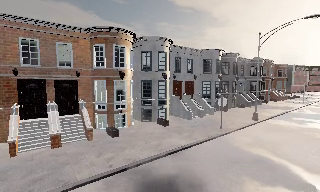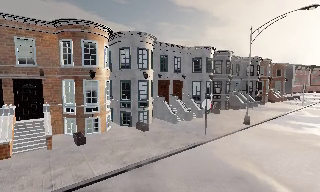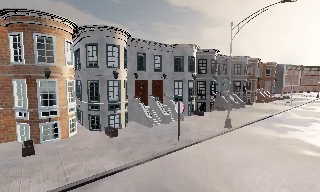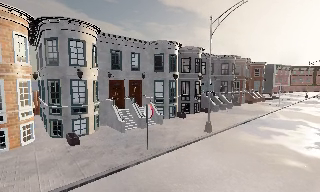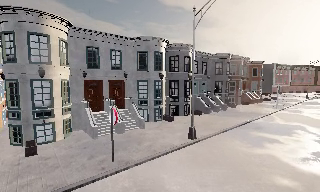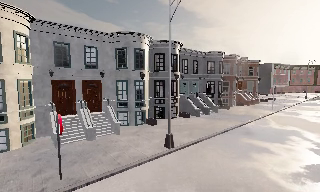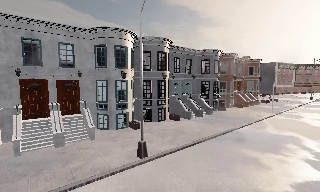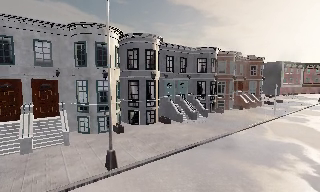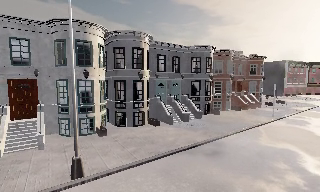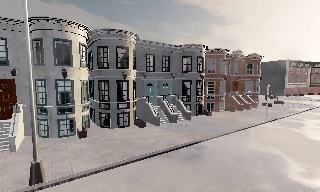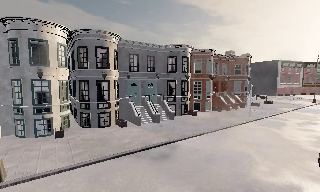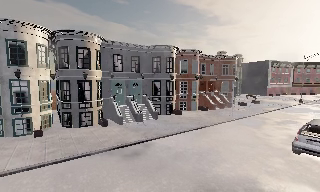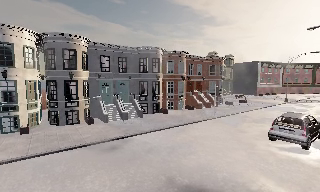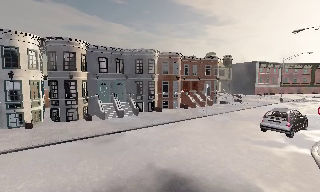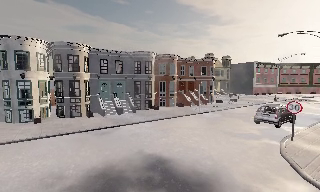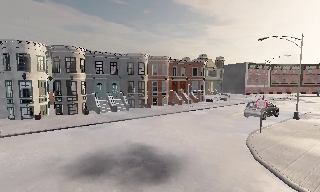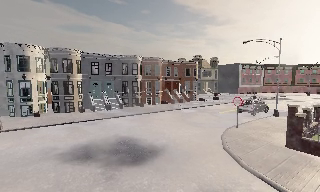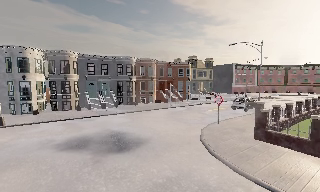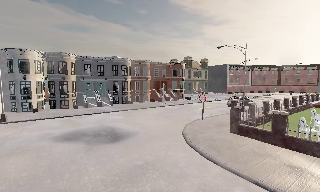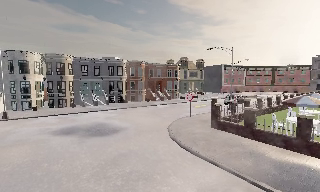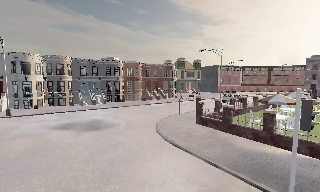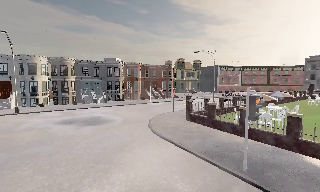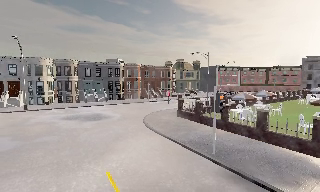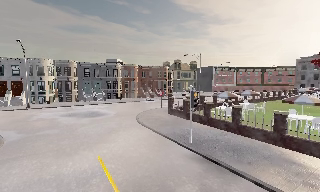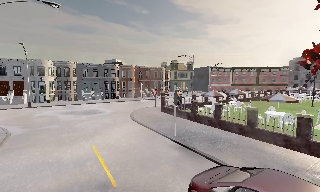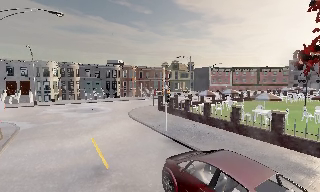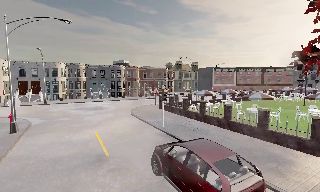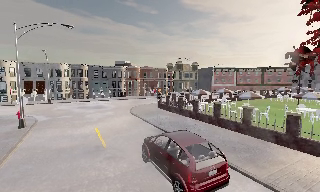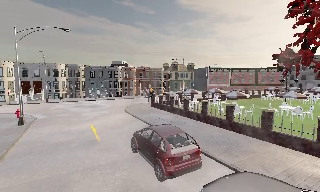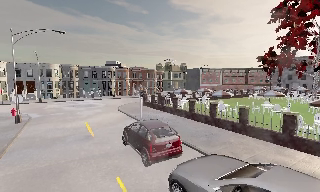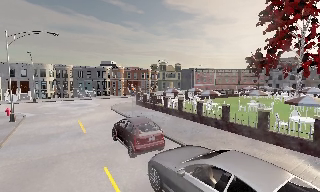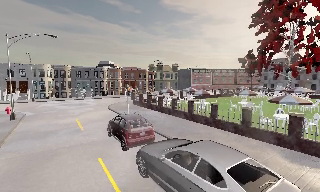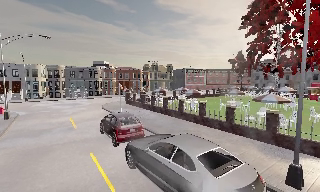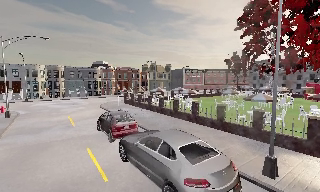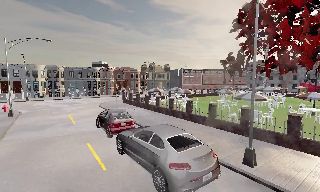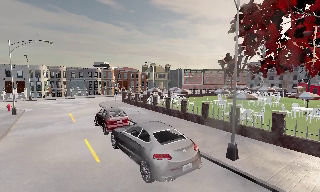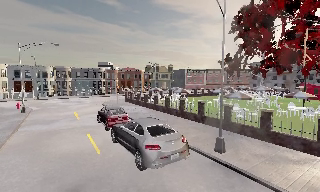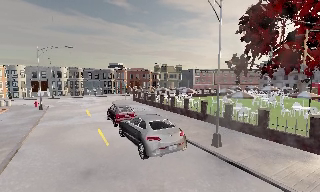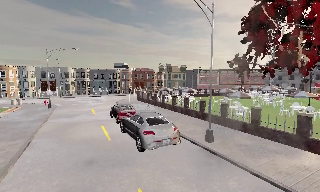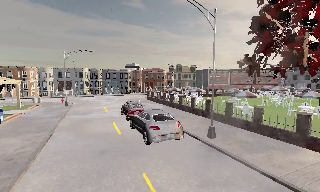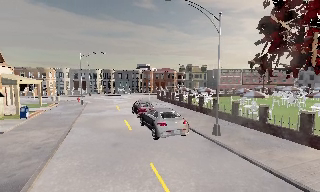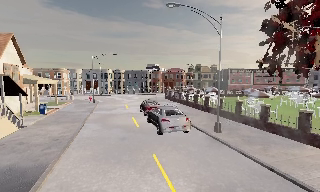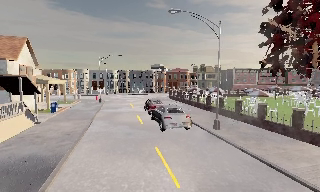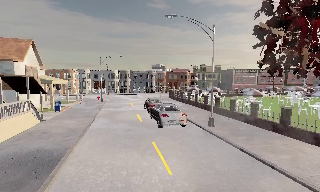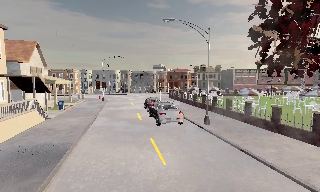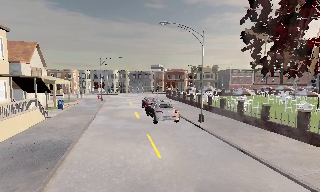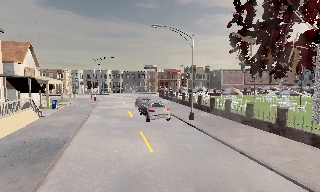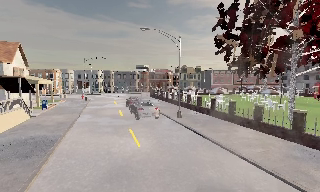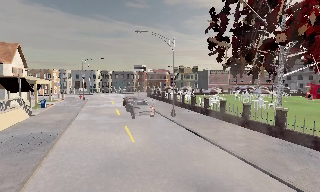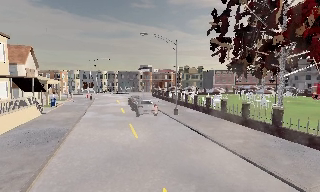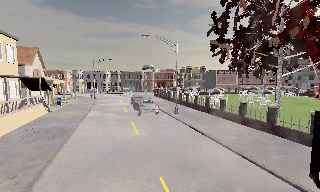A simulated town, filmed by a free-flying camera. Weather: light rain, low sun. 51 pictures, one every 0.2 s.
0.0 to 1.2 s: The camera travels to its right and forward, about 11 m, so close, fixed things drift to the left.
1.2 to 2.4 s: The camera travels to its right, about 8 m, so close, fixed things drift to the left.
2.4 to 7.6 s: The camera travels backward and to its right, about 30 m, so what stands in front gets smaller. It loses speed.
7.6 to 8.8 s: The camera pans to its left, which is counterclockwise from overhead, by about 15 degrees. It travels backward, about 5 m, so what stands in front gets smaller.
8.8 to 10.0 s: The camera travels backward, about 4 m, so what stands in front gets smaller.
The film runs forward here.
